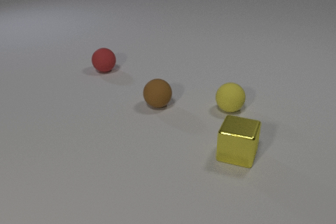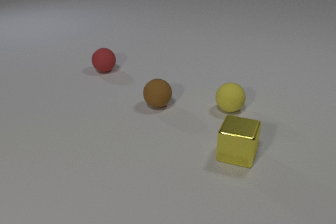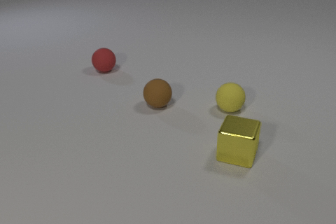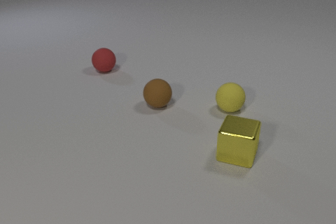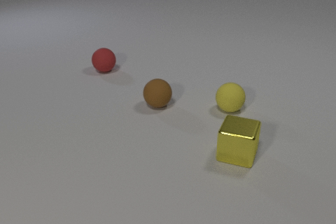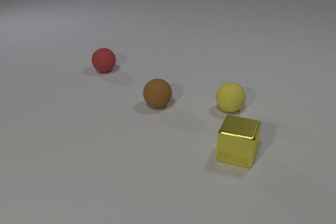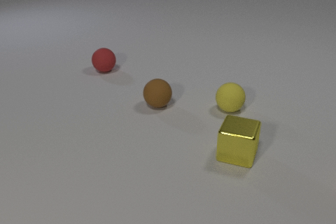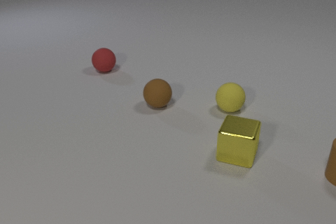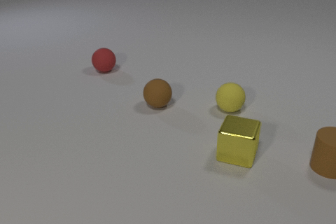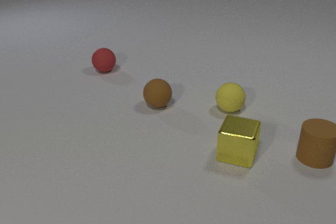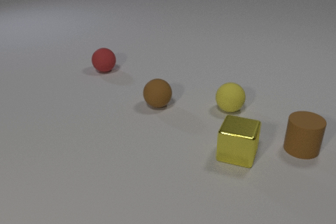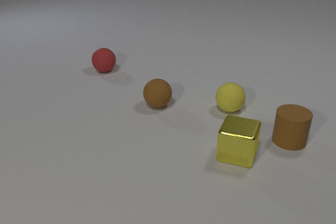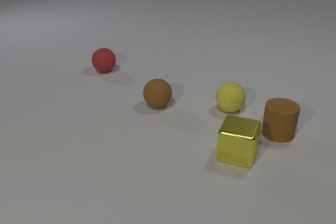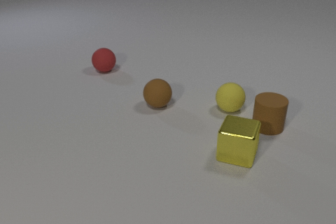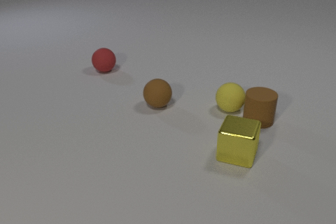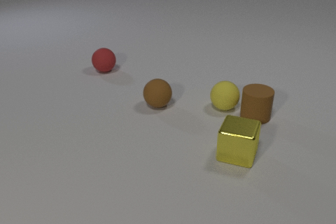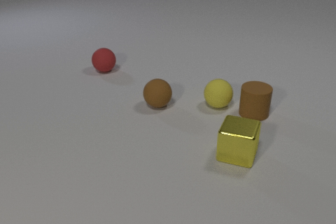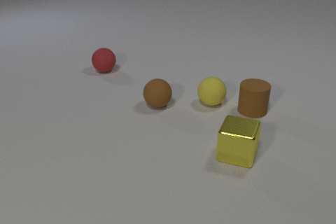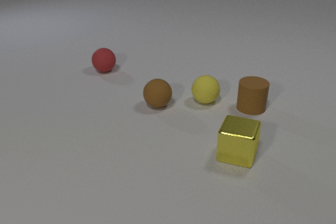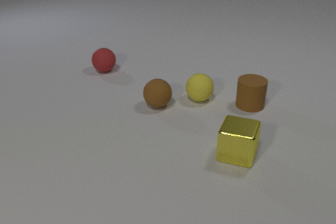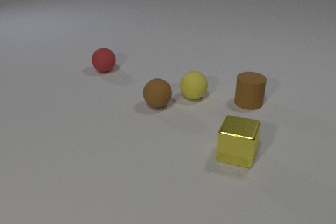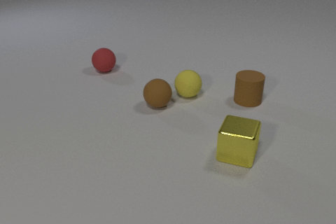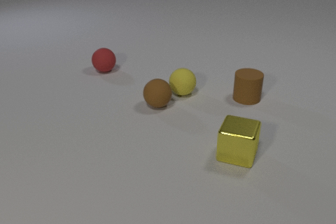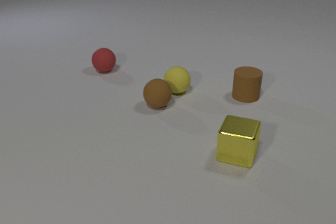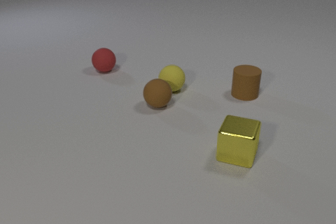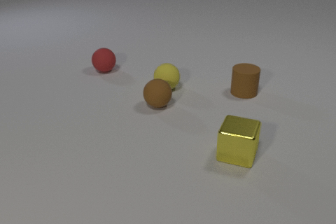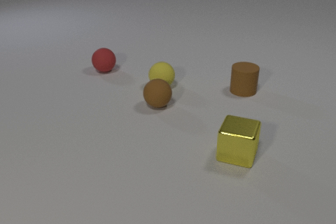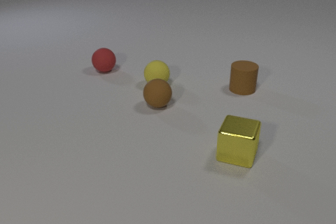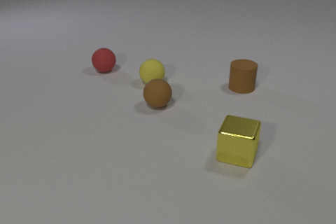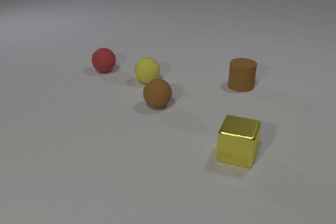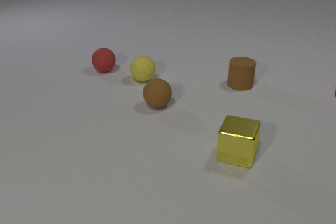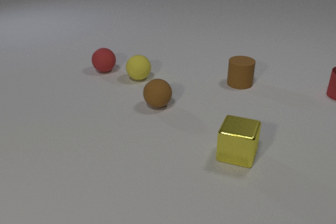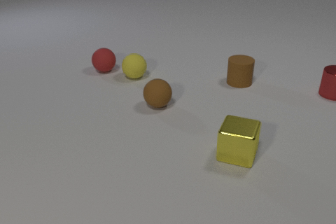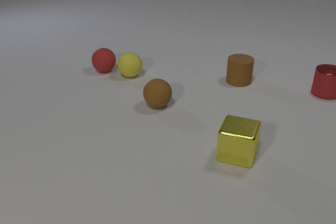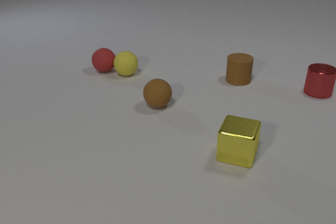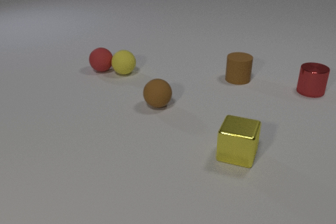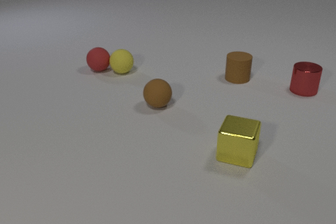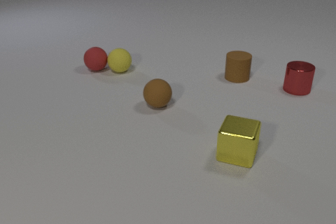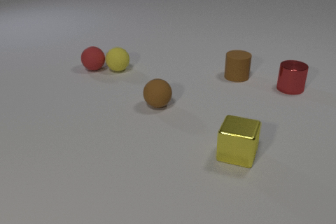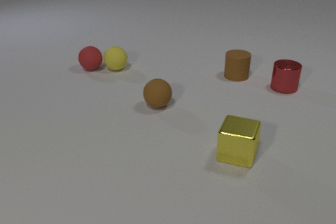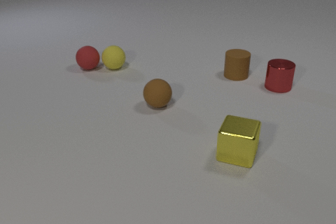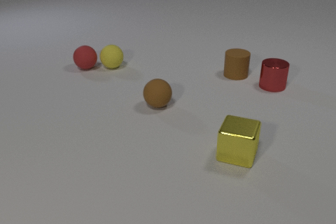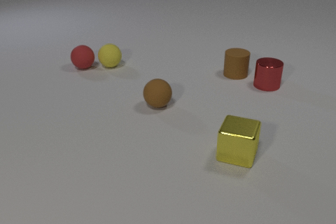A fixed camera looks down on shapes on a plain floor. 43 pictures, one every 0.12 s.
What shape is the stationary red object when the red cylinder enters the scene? sphere.
What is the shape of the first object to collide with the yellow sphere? cylinder.
What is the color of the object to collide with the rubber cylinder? yellow.
0.00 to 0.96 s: The brown rubber cylinder comes in at the right edge, slides to the left and away from the camera.
0.96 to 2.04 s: The brown rubber cylinder slides away from the camera and to the left. The yellow rubber sphere rolls to the left and away from the camera. The brown rubber cylinder and the yellow rubber sphere collide.
2.04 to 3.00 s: The brown rubber cylinder slides away from the camera. The yellow rubber sphere rolls to the left and away from the camera.
3.00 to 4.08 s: The brown rubber cylinder slides away from the camera. The yellow rubber sphere rolls to the left and away from the camera. The red metal cylinder comes in at the right edge, slides to the left. The yellow rubber sphere and the red rubber sphere collide.
4.08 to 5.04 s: The brown rubber cylinder slides away from the camera. The yellow rubber sphere rolls away from the camera and to the left. The red metal cylinder slides to the left. The red rubber sphere rolls to the left and away from the camera.
